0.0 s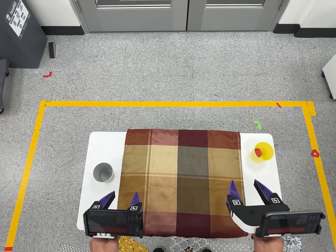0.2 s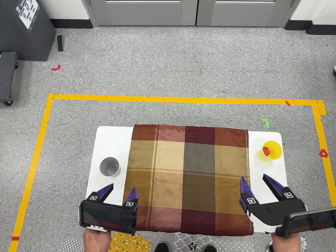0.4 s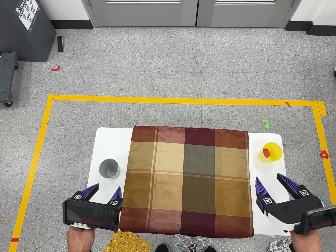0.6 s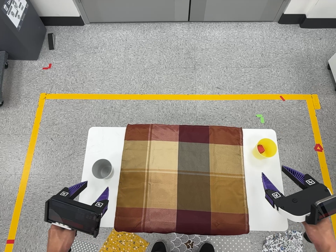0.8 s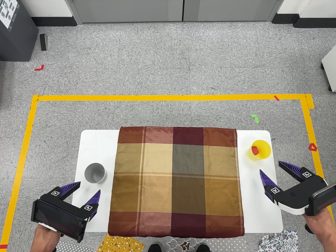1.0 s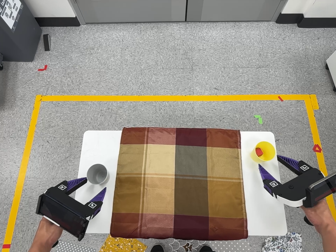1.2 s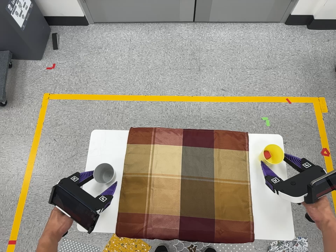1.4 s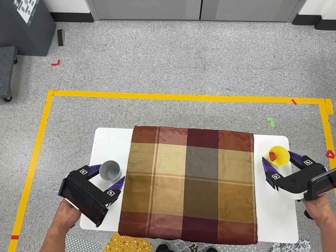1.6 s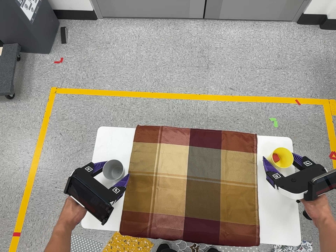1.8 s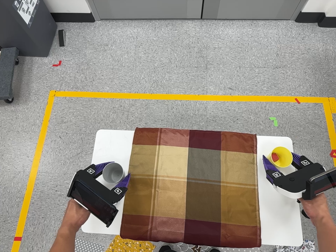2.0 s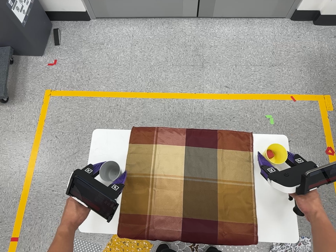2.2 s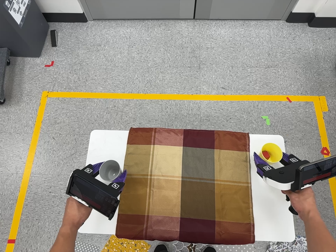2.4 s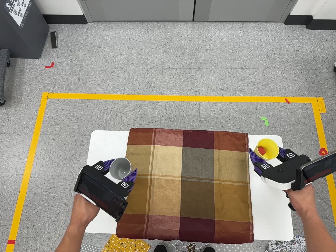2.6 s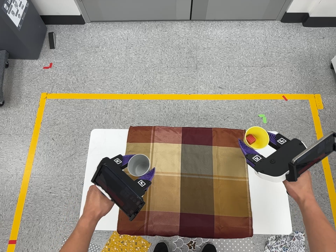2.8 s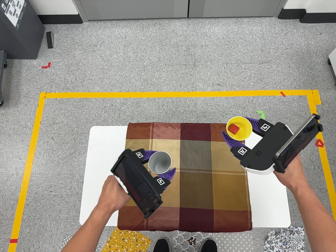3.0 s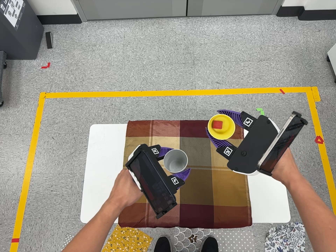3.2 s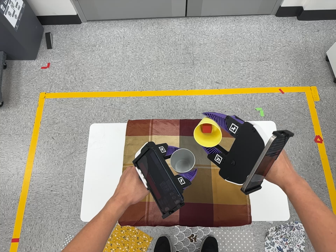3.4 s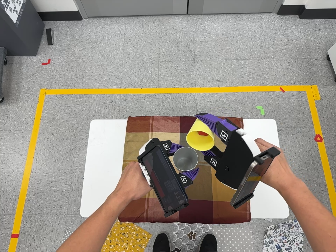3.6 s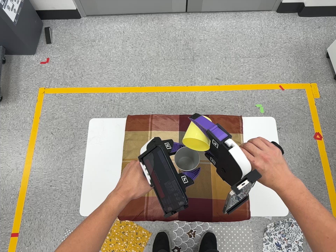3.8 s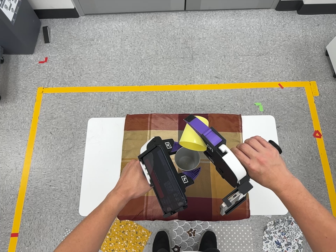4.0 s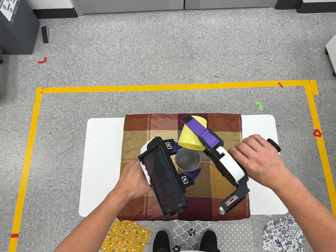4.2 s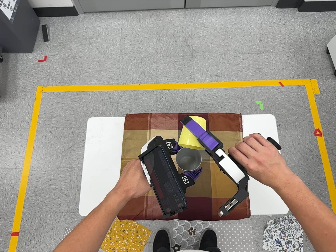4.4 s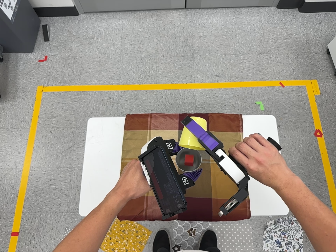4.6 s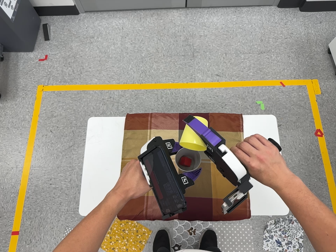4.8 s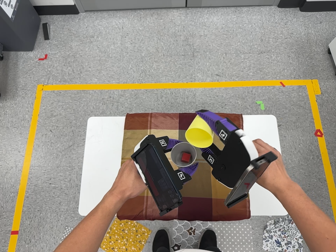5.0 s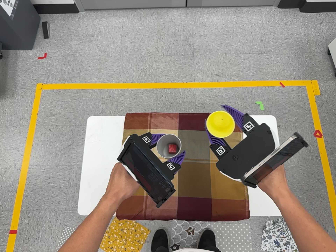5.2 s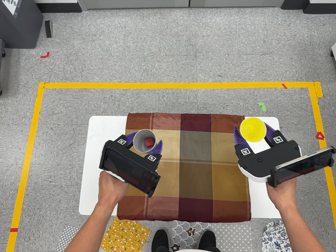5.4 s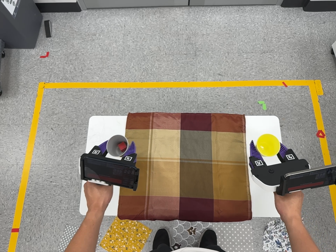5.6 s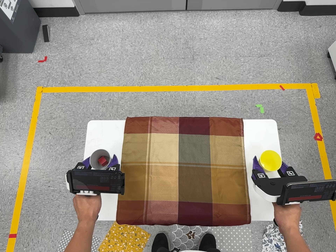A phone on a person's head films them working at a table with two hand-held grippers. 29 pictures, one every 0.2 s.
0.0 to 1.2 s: The camera travels forward, about 6 cm, so what stands in front looms larger.
1.2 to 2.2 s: The camera shifts only a little, or ends up much as it began.
2.2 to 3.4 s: The camera travels toward the bottom of its view, about 7 cm, so close, fixed things drift upward.
3.4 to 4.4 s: The camera keeps its place and its aim.
4.4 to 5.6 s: The camera shifts only a little, or ends up much as it began.
The film runs forward here.
